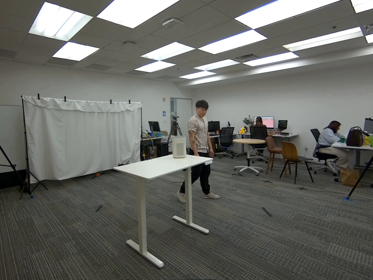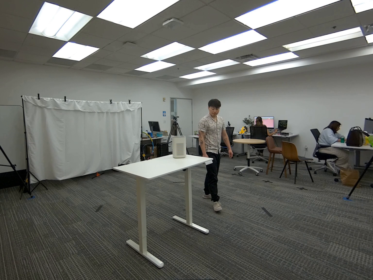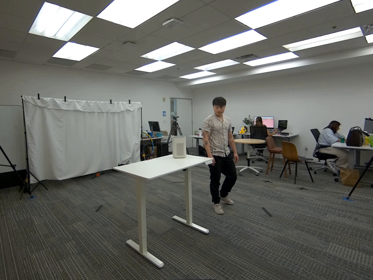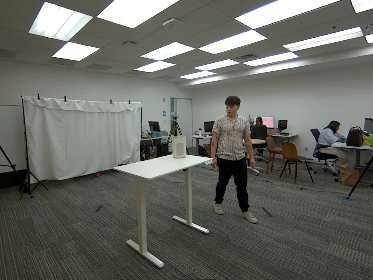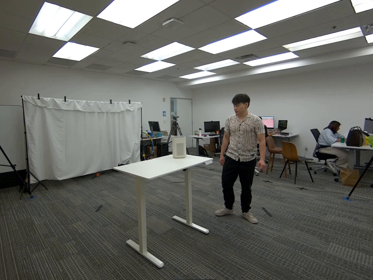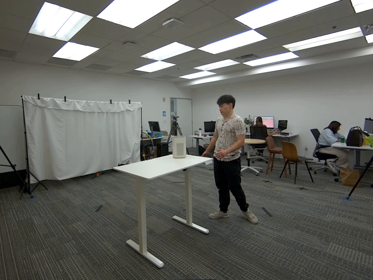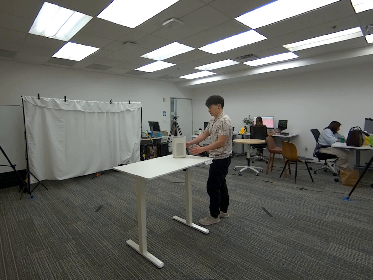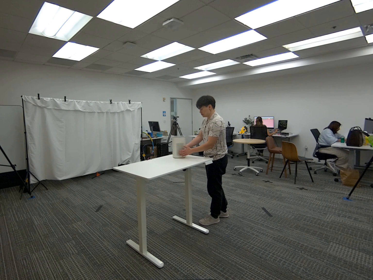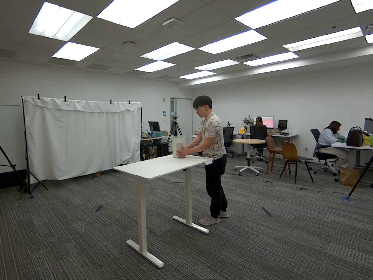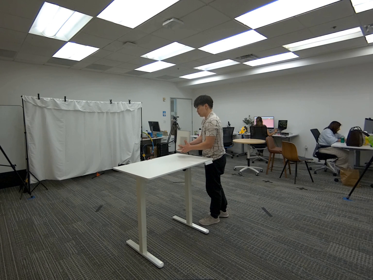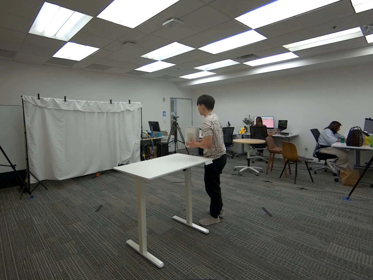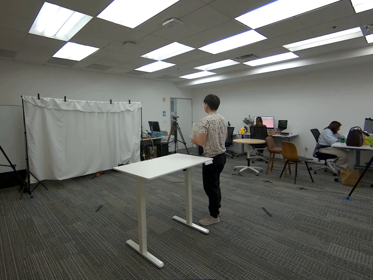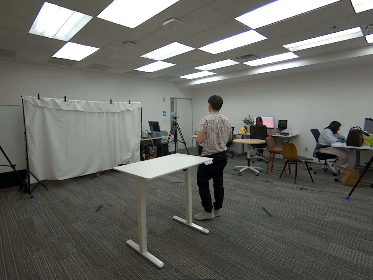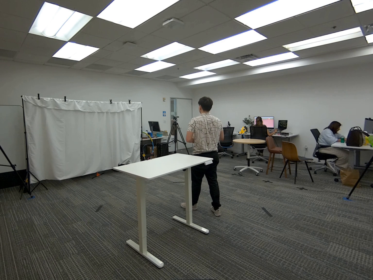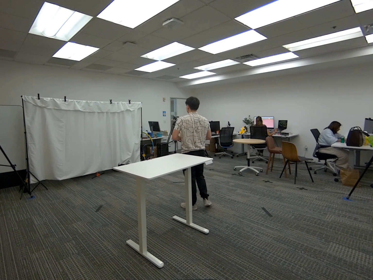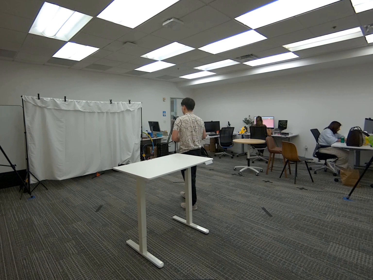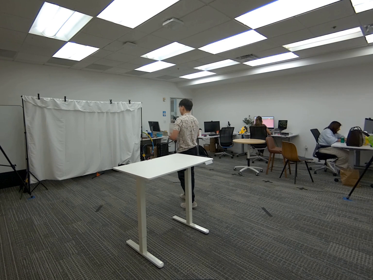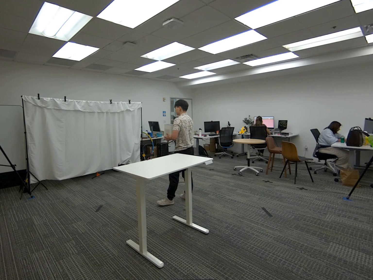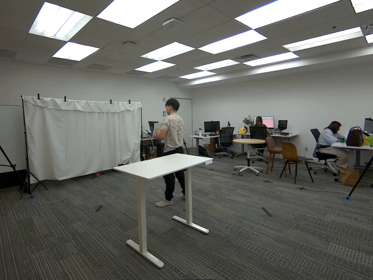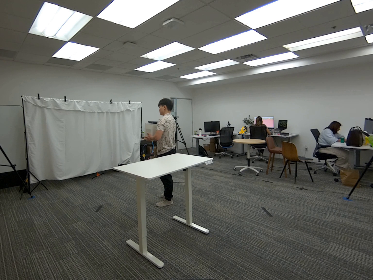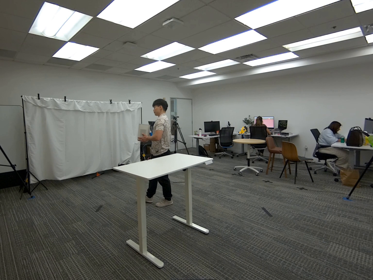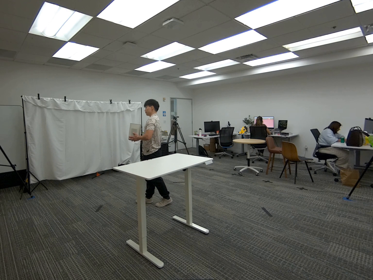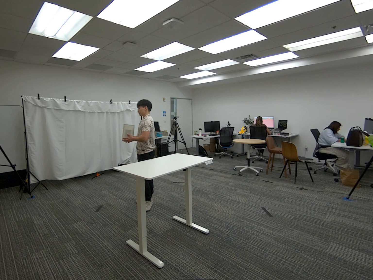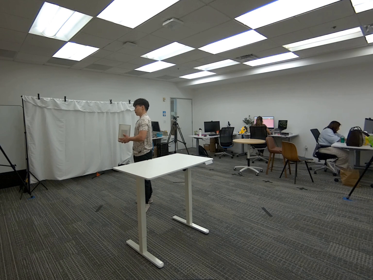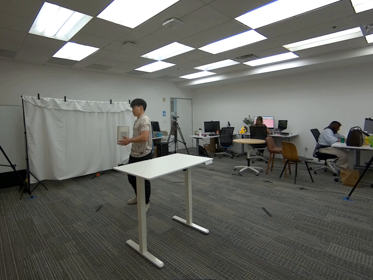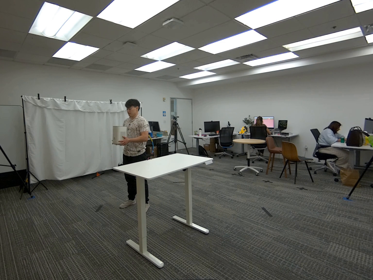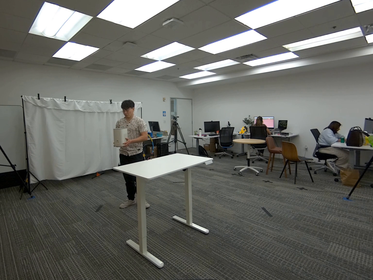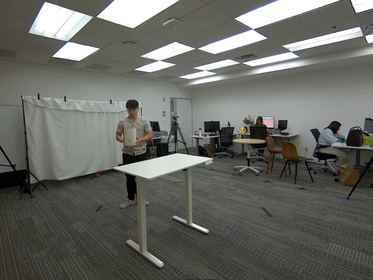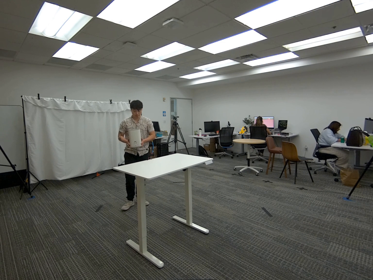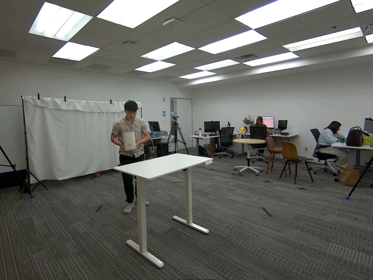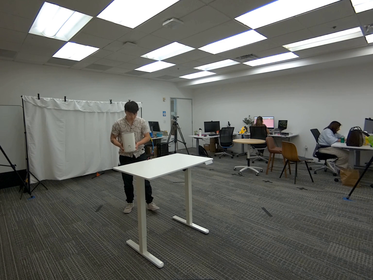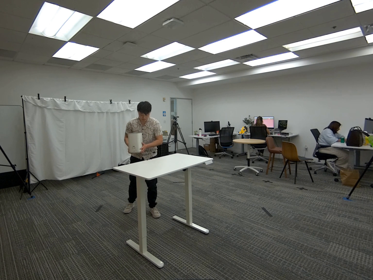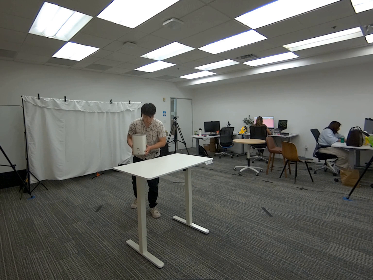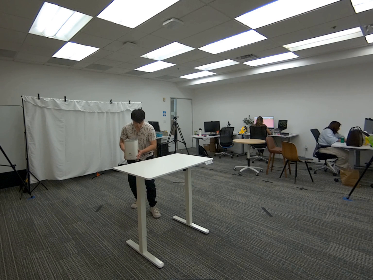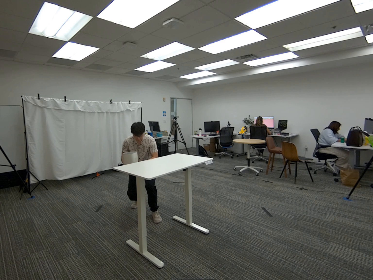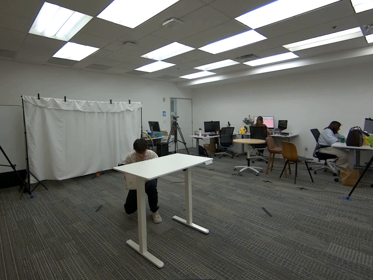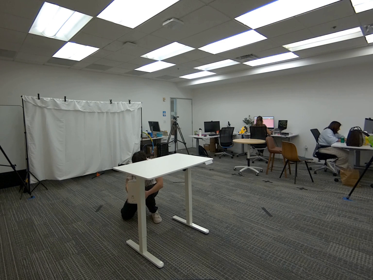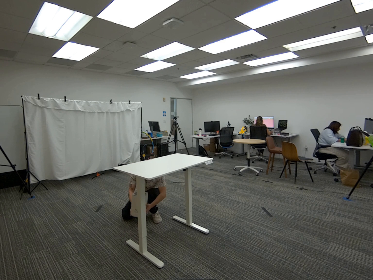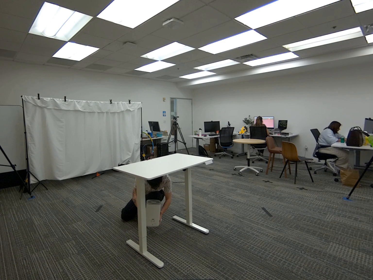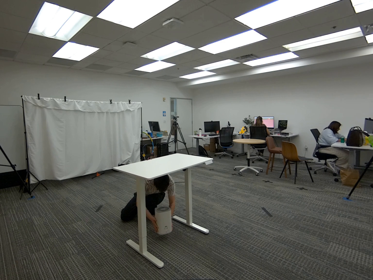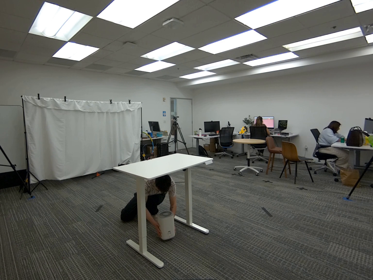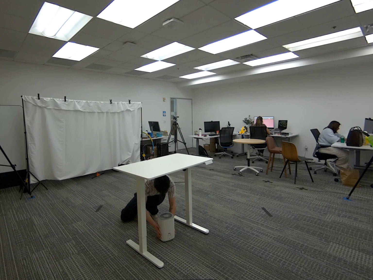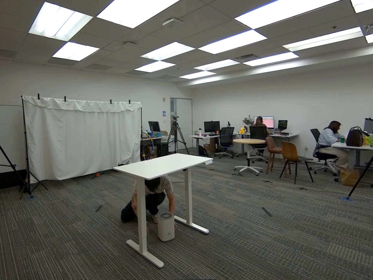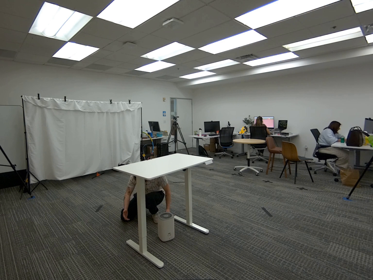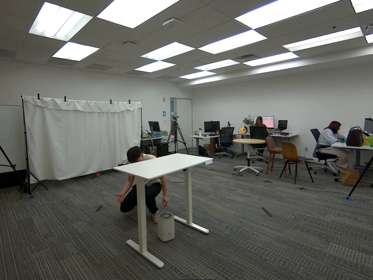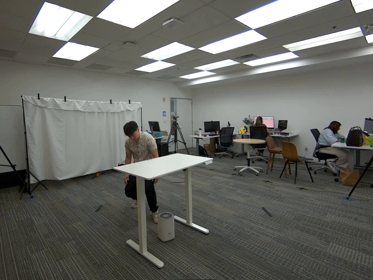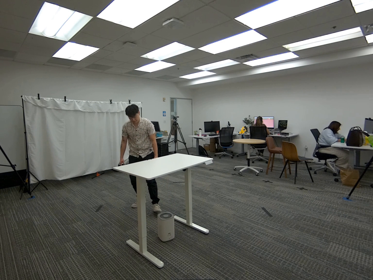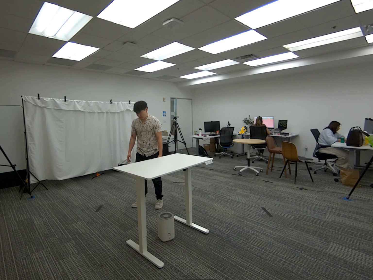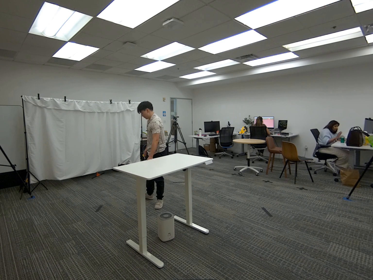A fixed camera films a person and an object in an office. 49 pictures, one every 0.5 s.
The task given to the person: Walk over to the Air Purifier on the white desk and pick up the air purifier using both hands and walk within the bounding area and place the air purifier underneath the white desk when complete.
